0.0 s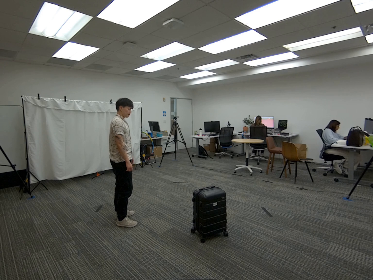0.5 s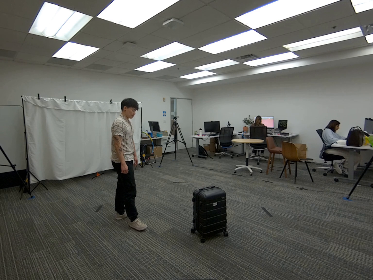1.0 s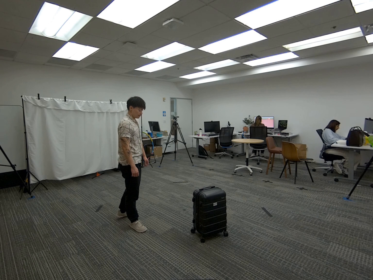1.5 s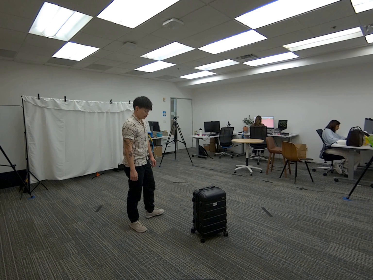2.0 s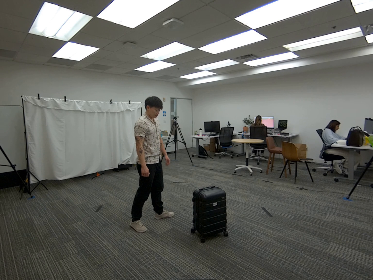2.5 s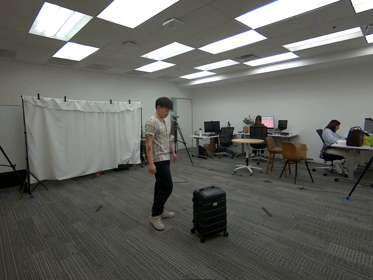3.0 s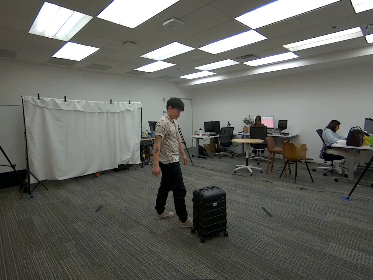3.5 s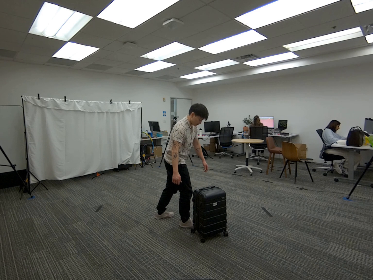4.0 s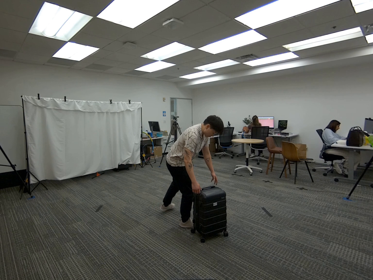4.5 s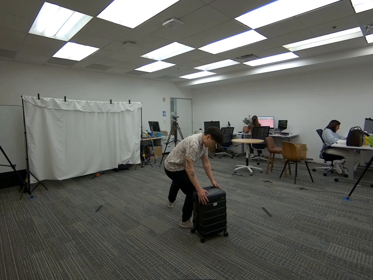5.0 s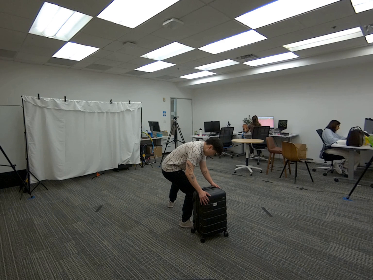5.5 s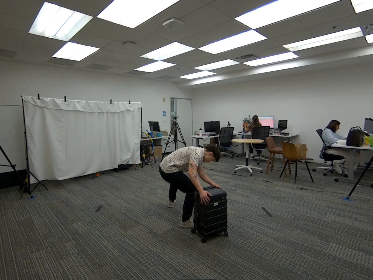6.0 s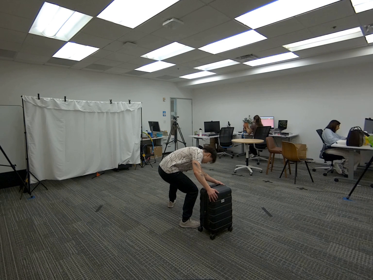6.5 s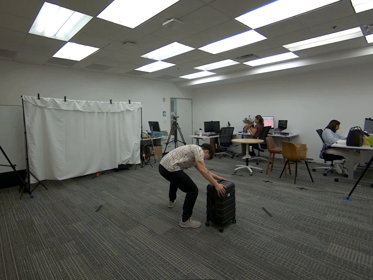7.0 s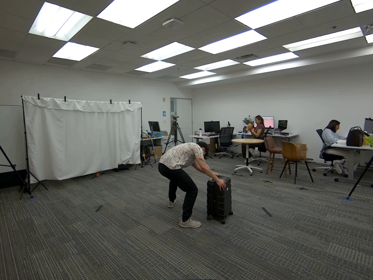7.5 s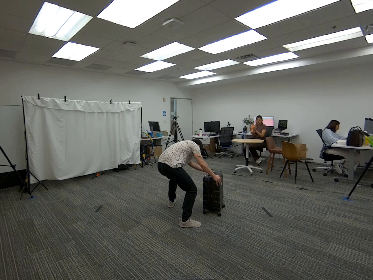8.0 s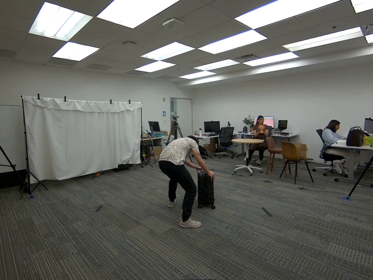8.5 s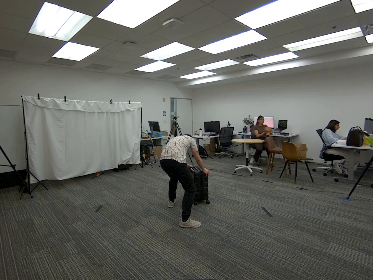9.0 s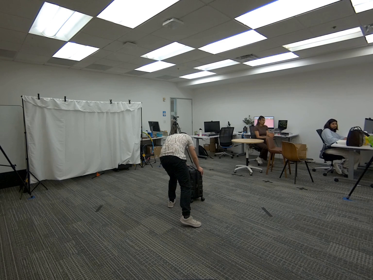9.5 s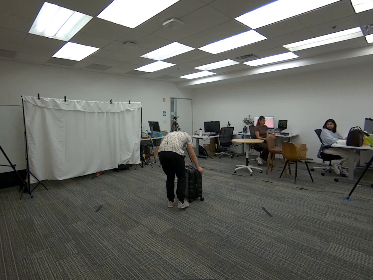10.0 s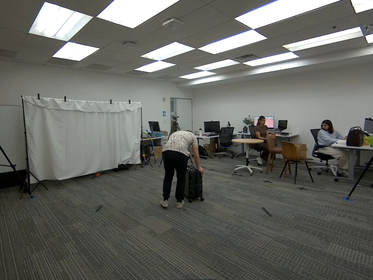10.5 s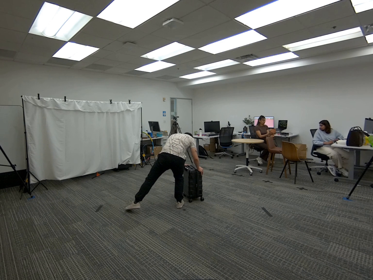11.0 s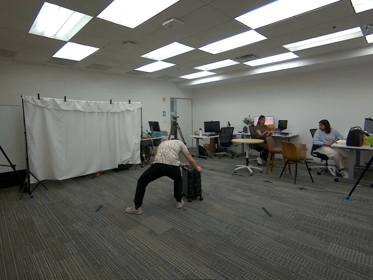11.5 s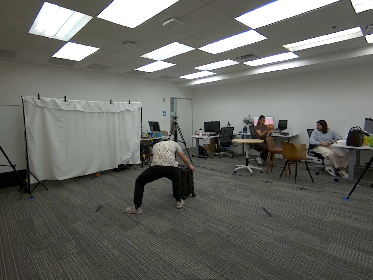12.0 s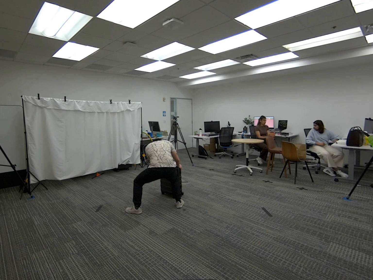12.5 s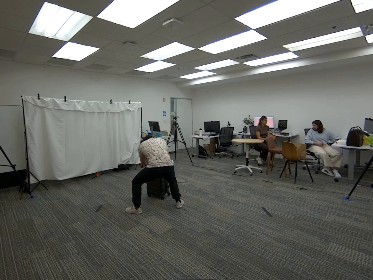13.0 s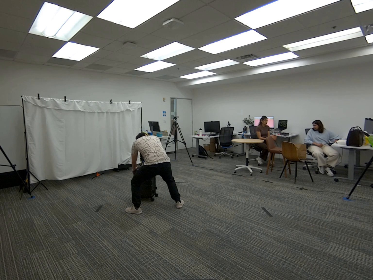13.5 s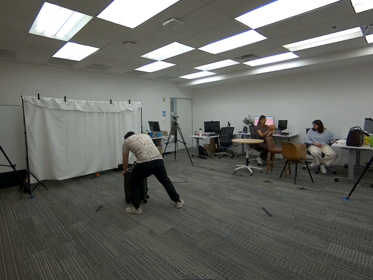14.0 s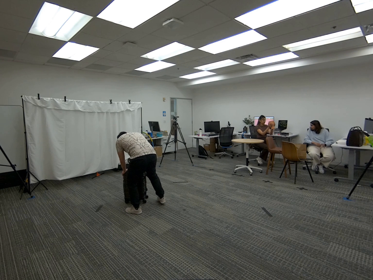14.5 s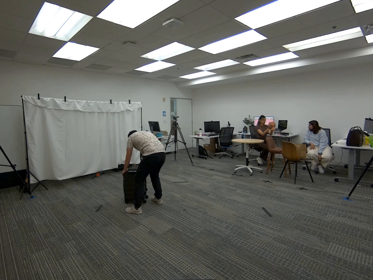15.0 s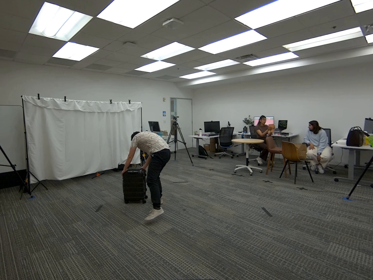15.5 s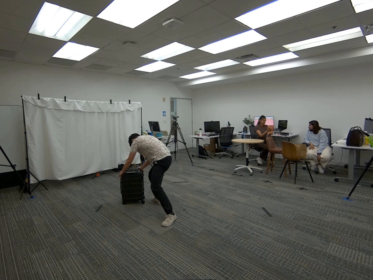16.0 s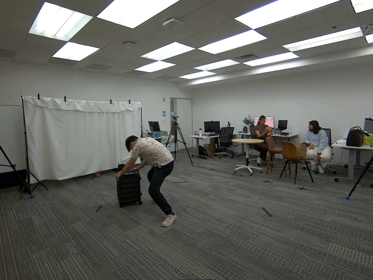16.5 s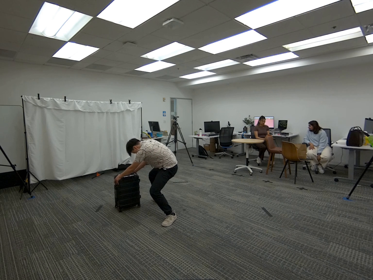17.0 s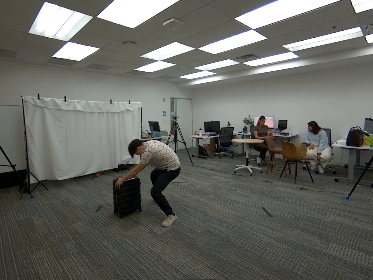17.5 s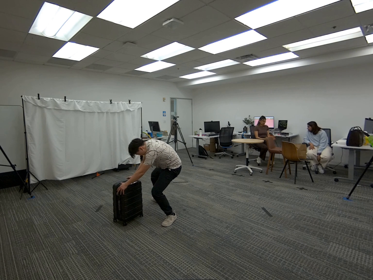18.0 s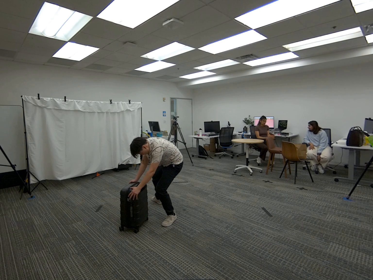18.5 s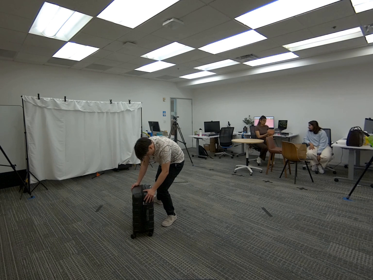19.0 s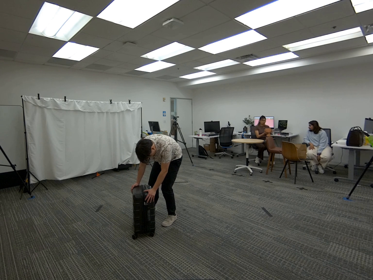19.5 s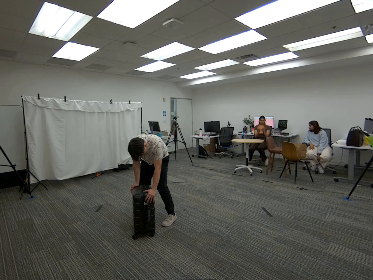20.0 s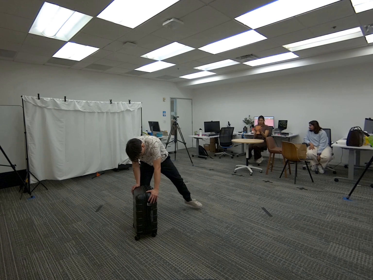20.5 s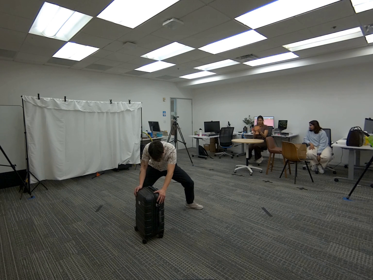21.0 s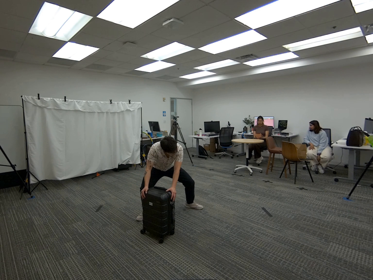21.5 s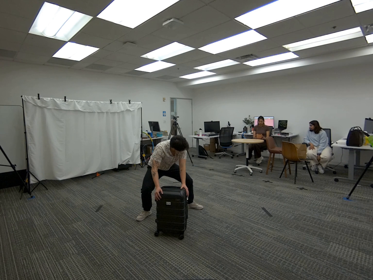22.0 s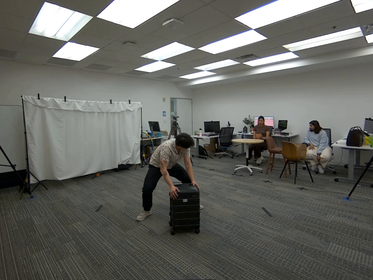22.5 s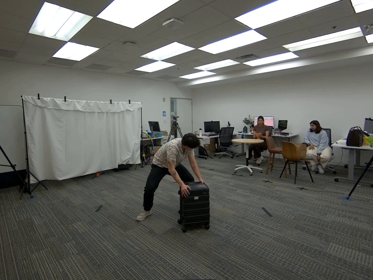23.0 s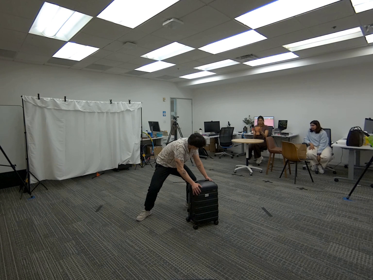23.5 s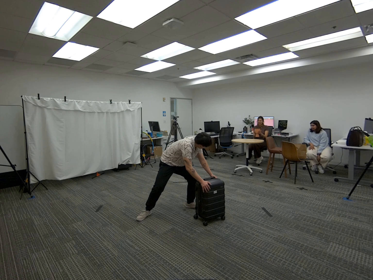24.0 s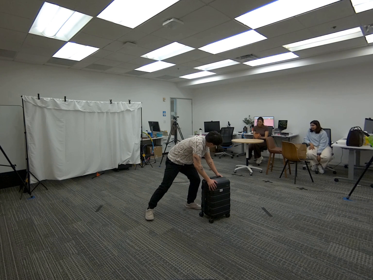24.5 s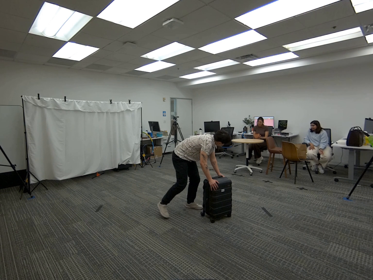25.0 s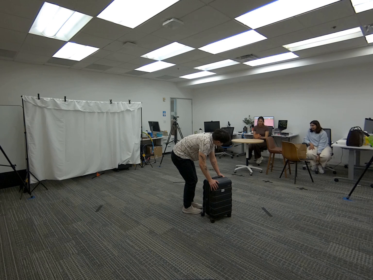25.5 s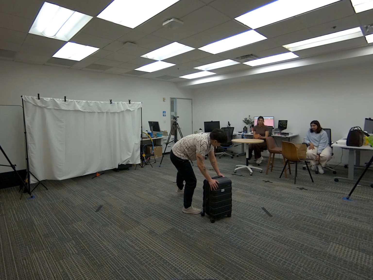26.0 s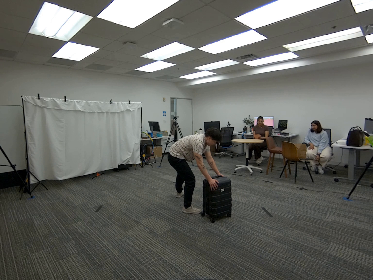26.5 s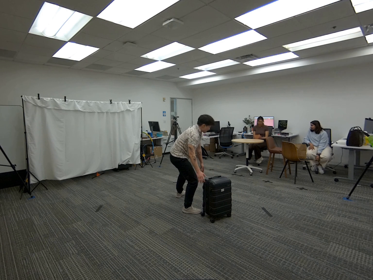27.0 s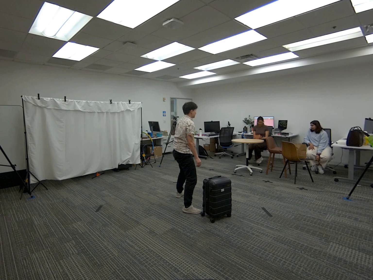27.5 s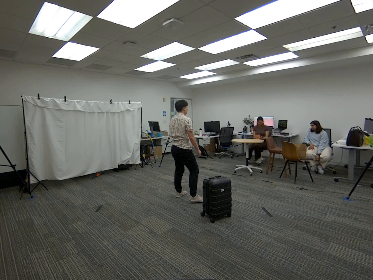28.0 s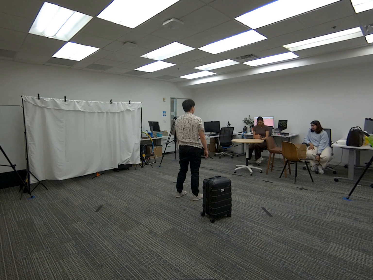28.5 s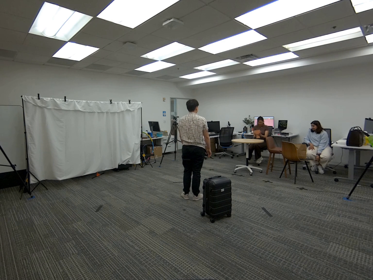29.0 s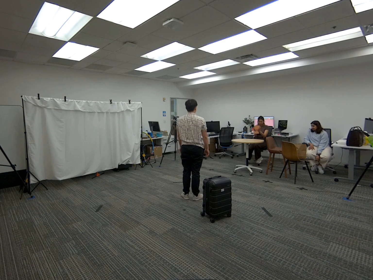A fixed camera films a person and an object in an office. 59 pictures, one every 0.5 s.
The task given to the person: Walk over to the luggage within the bounding area and drag the luggage using both hands. Sstep away when complete.
